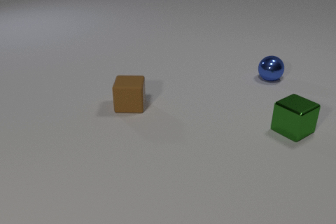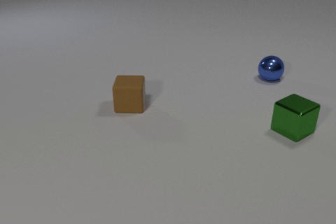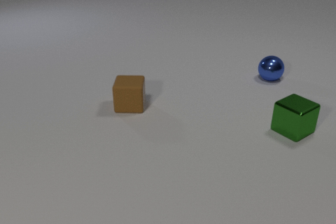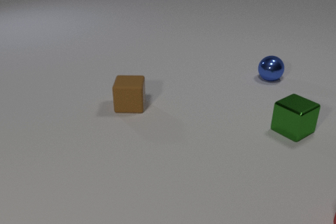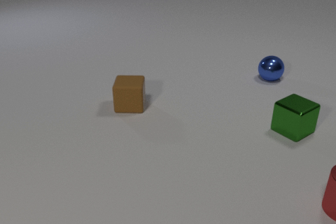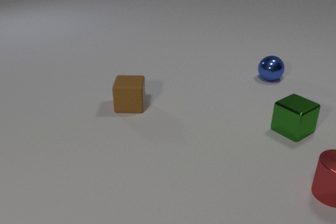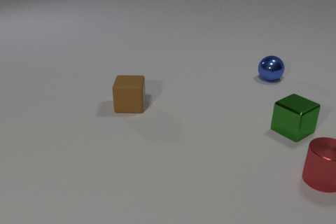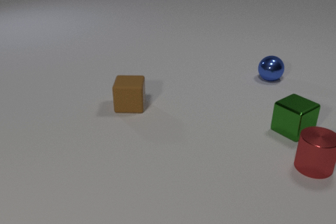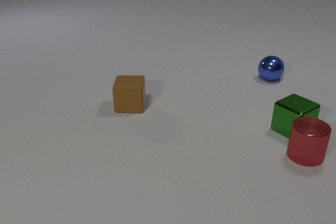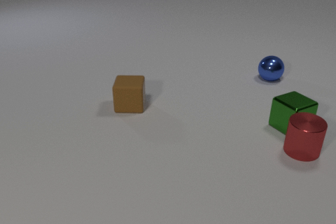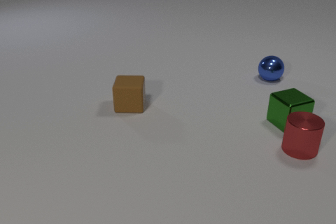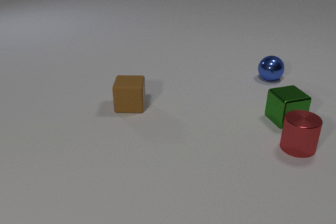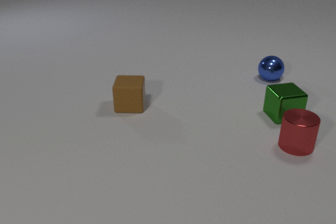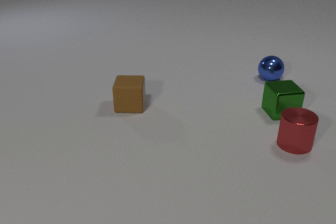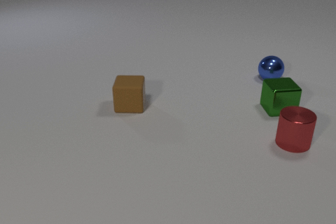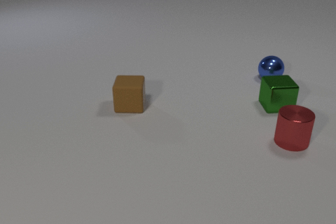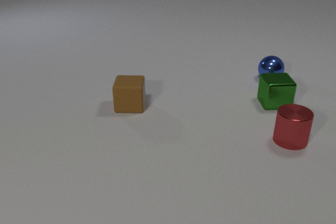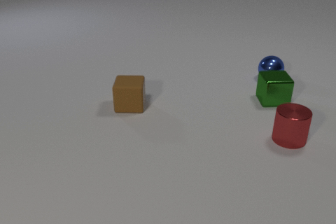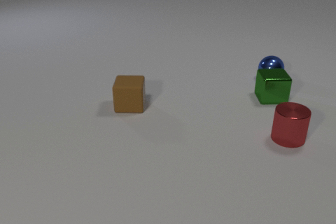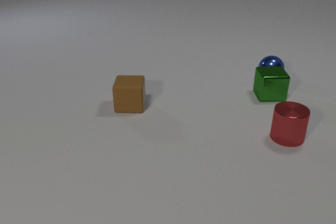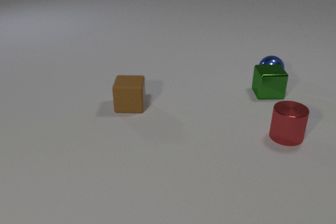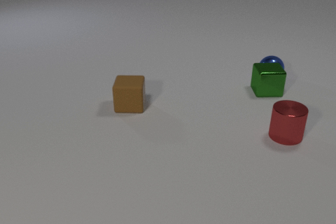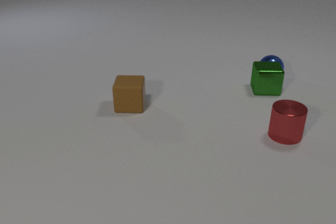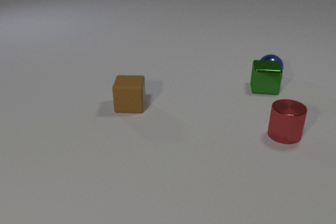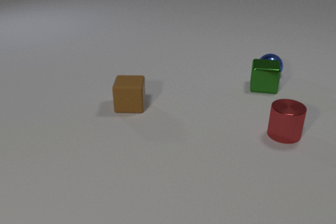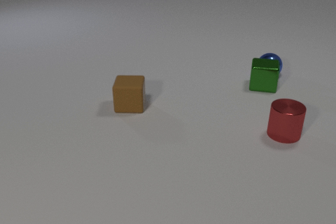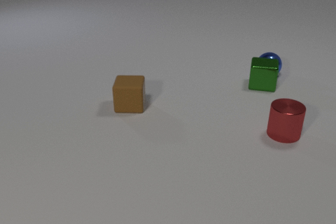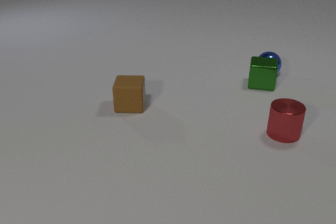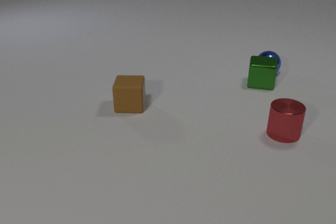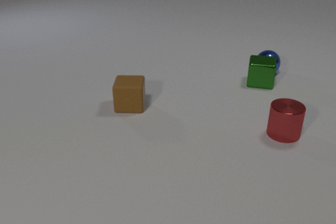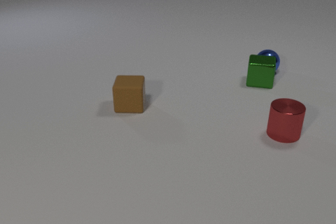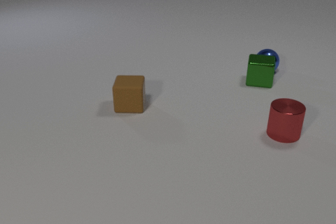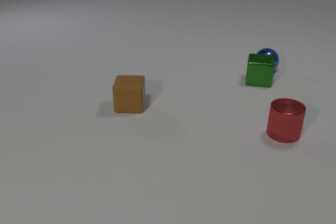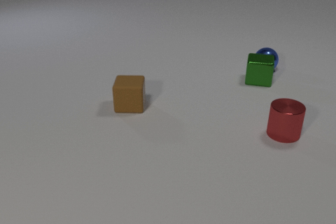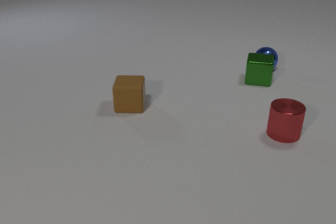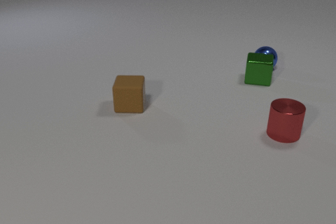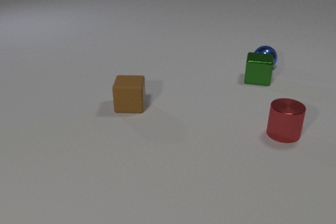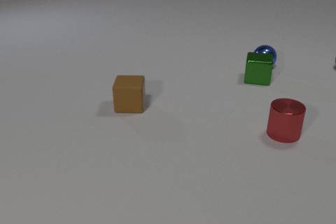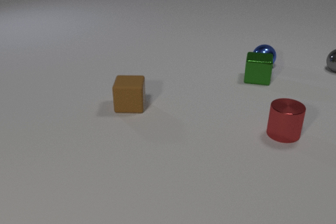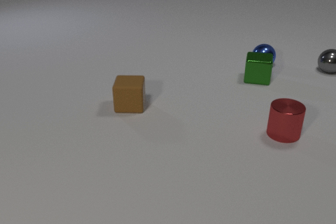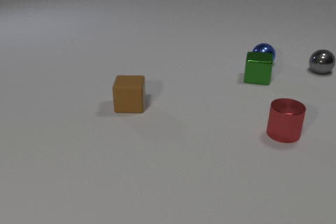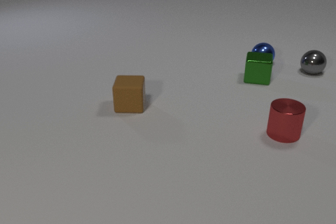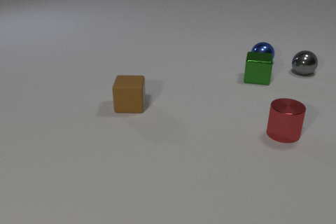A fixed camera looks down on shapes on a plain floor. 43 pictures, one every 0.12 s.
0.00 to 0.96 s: The red metal cylinder comes in at the right edge, slides away from the camera and to the left.
0.96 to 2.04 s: The red metal cylinder slides away from the camera and to the left. The green metal cube slides away from the camera, spins so that its near face slides to the left, clockwise seen from above. The red metal cylinder and the green metal cube collide.
2.04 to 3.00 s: The red metal cylinder slides away from the camera. The green metal cube slides away from the camera. The blue metal sphere rolls away from the camera. The green metal cube and the blue metal sphere collide.
3.00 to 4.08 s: The green metal cube slides away from the camera. The blue metal sphere rolls away from the camera.
4.08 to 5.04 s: The blue metal sphere rolls away from the camera. The gray metal sphere comes in at the right edge, rolls to the left and toward the camera.
What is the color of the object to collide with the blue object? green.
What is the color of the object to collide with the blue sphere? green.
What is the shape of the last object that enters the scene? sphere.
